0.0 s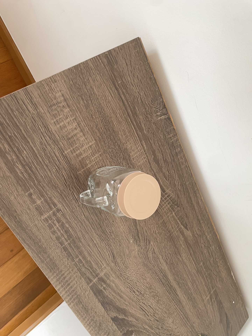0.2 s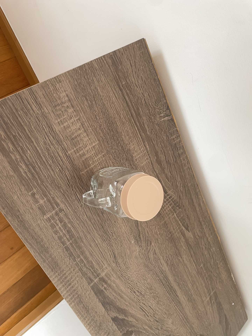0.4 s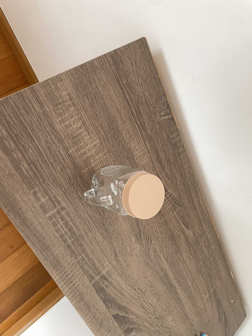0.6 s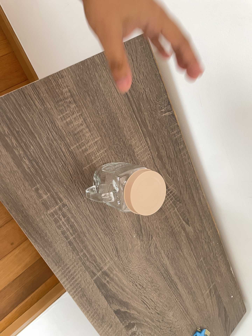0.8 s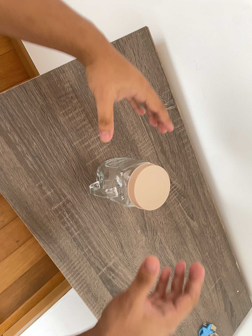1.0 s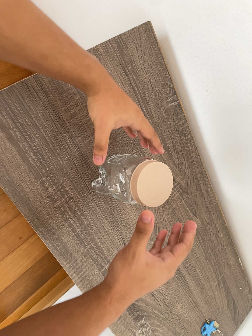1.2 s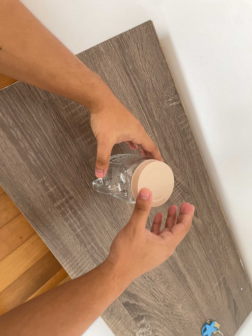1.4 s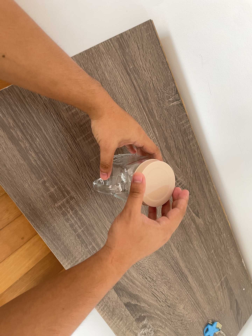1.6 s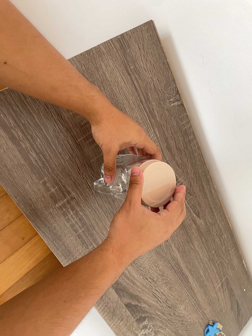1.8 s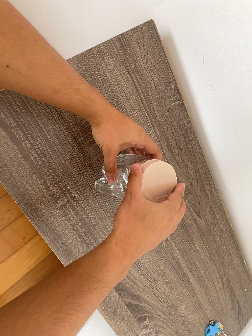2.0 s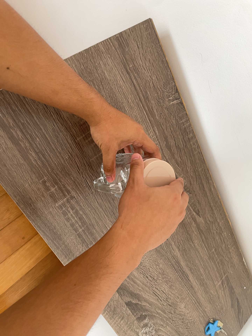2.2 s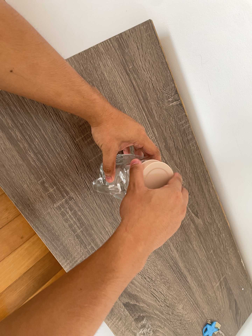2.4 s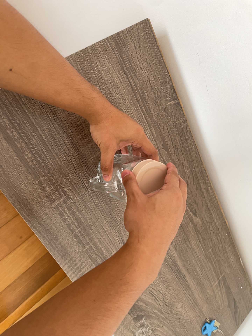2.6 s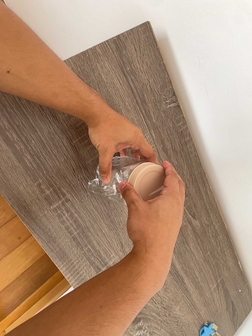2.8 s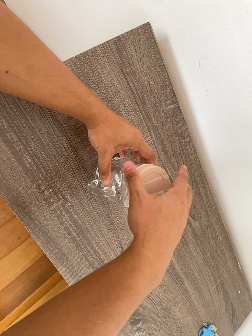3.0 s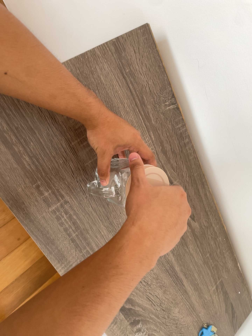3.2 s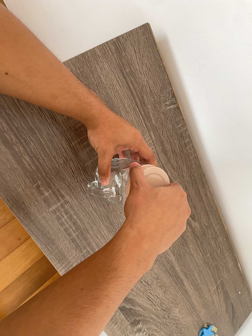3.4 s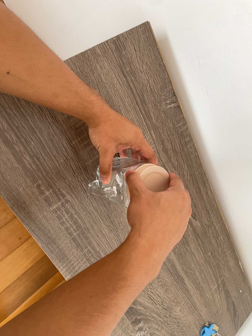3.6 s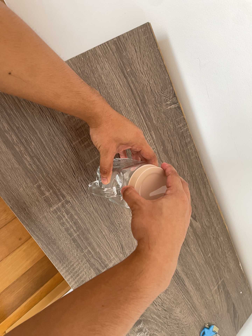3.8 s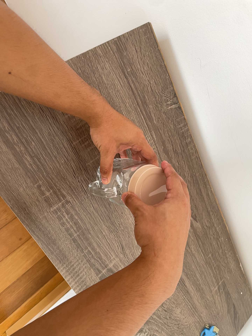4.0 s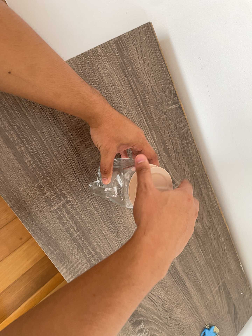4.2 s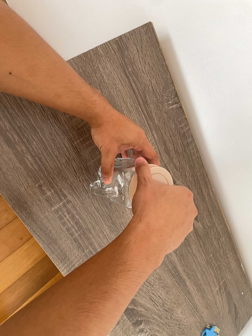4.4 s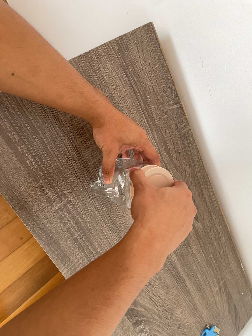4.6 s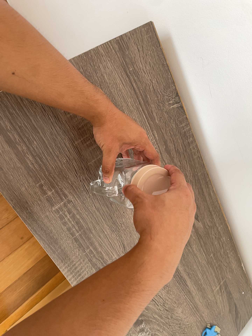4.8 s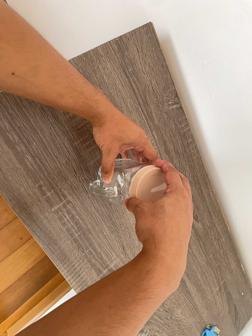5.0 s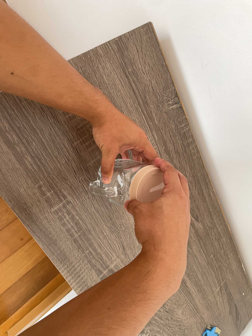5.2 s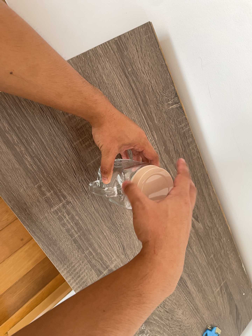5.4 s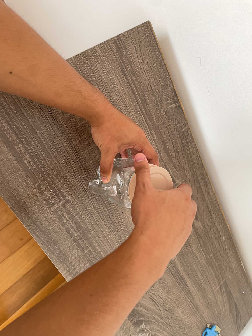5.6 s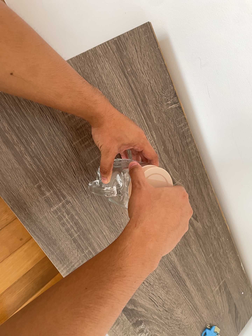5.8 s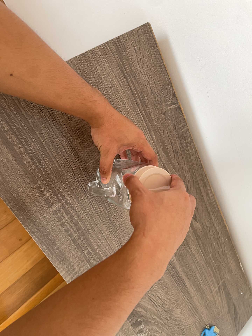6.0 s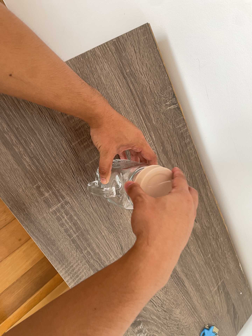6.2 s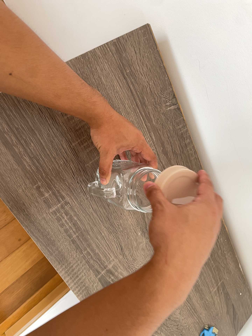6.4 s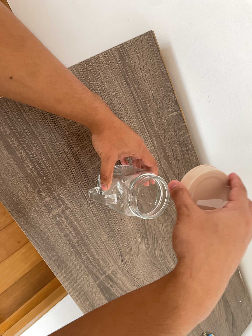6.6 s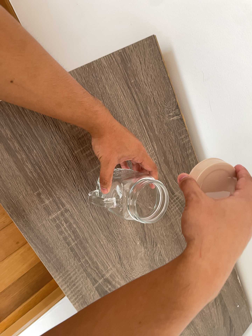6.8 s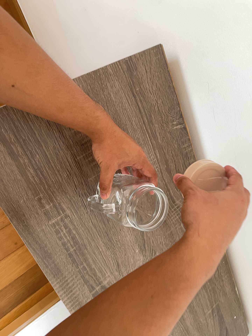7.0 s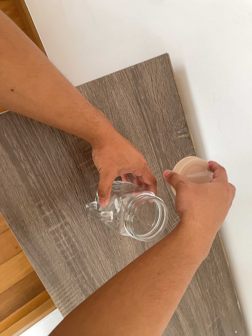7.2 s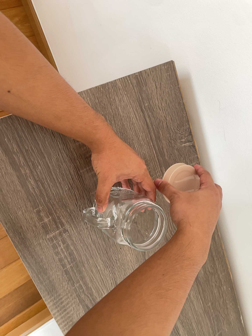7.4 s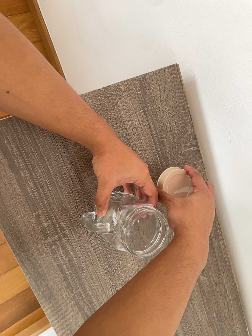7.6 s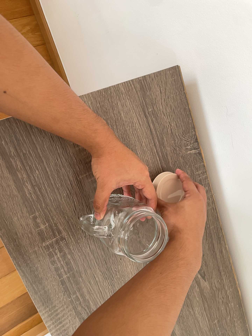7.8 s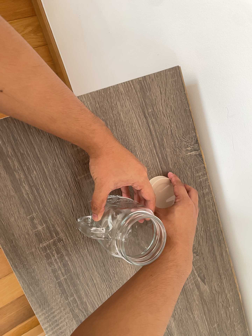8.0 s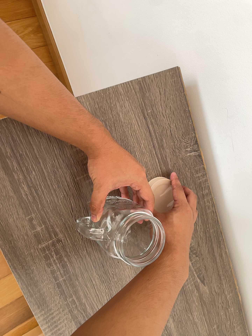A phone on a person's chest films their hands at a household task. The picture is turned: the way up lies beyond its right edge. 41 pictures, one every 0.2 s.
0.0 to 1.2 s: The camera shifts only a little, or ends up much as it began.
1.2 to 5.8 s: The camera keeps its place and its aim.
5.8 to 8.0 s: The camera rolls about its line of sight by about 10 degrees, and the scene rotates clockwise.
The film runs forward here.
